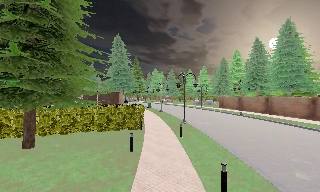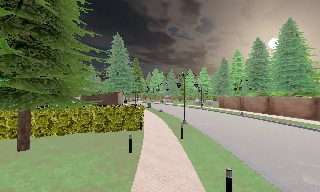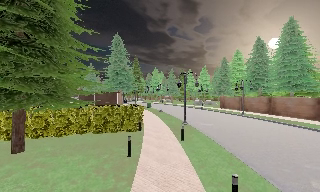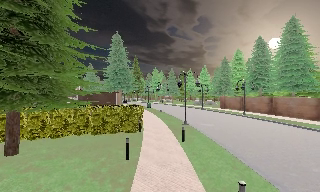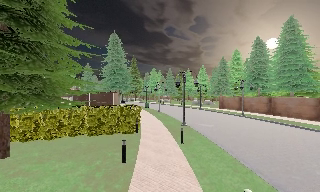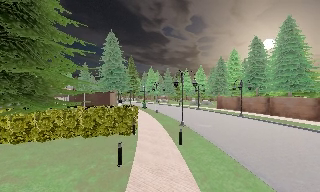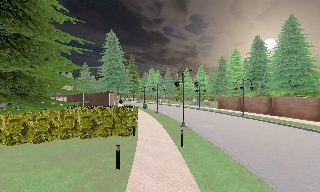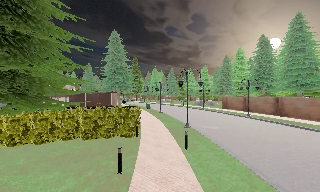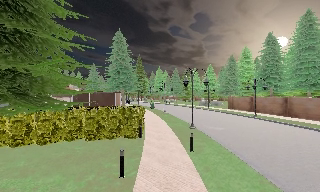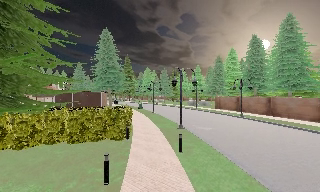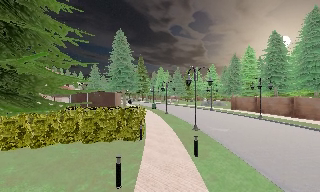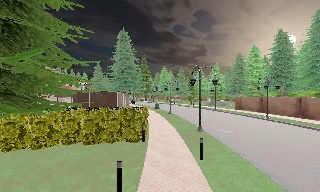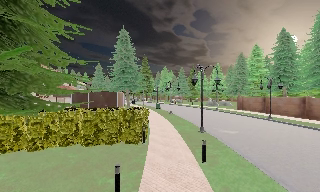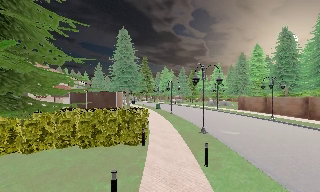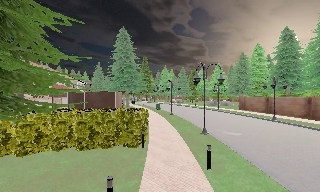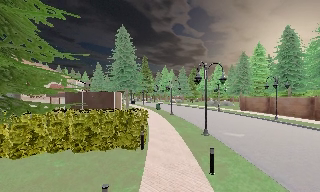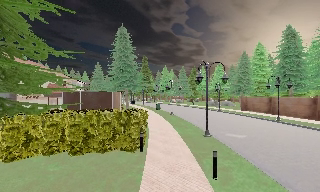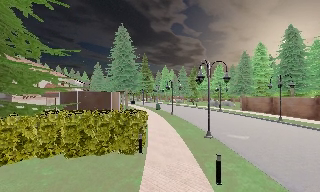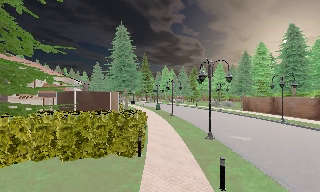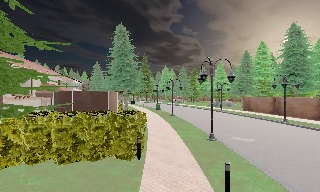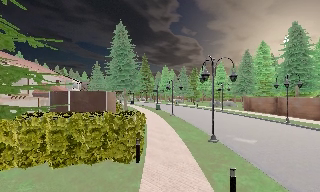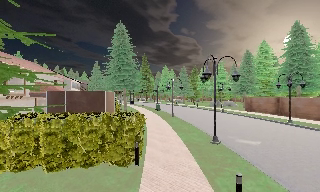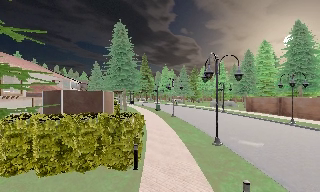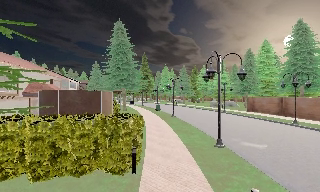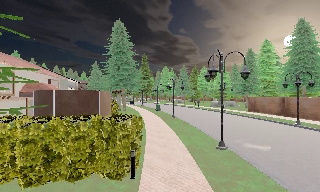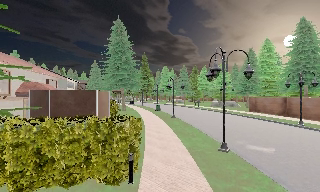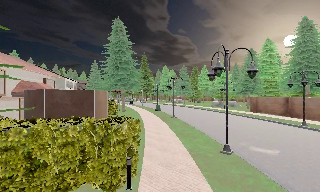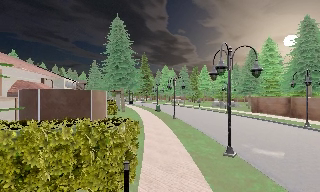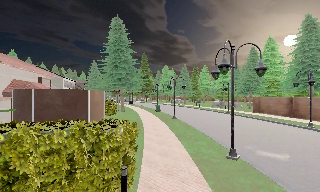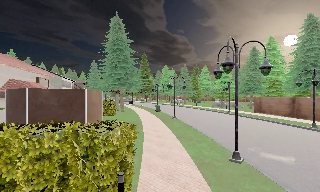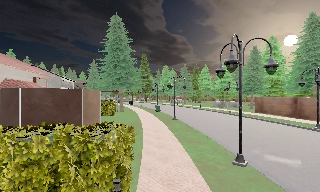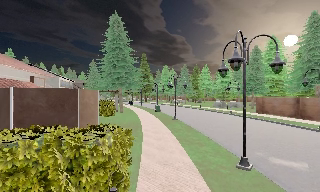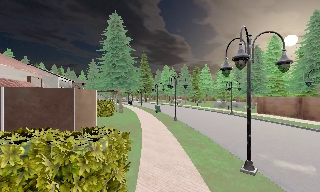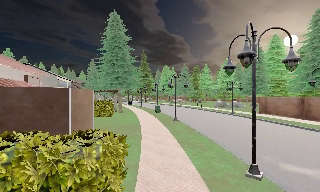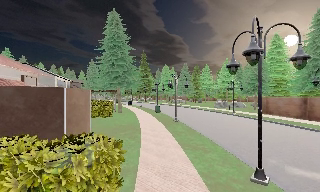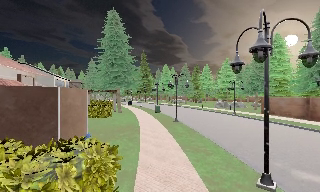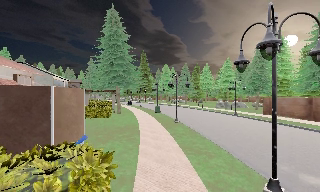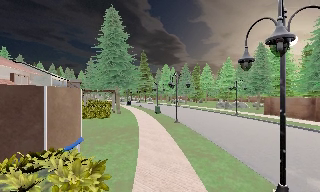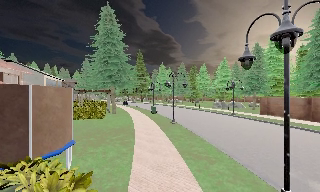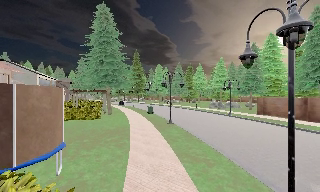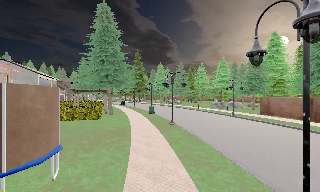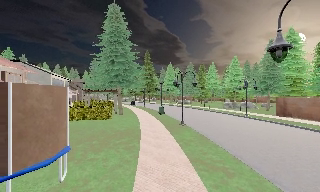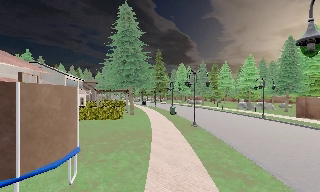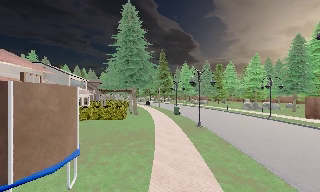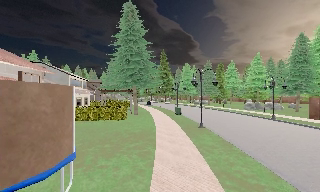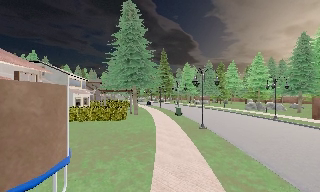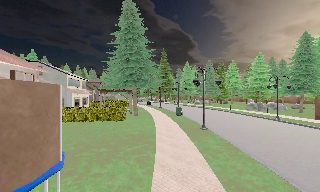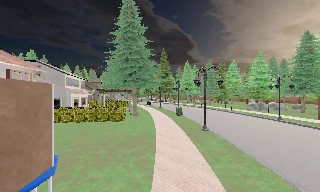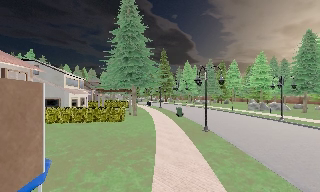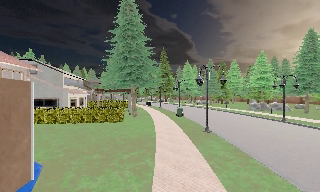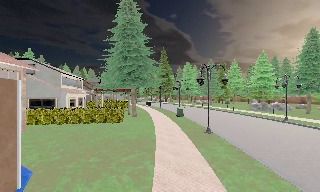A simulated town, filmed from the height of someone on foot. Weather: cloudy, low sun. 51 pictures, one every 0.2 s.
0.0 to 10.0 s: The scene slides to the right, as the camera pans about 10 degrees to its left. It travels forward, about 15 m, so what stands in front looms larger.
The film runs forward here.
